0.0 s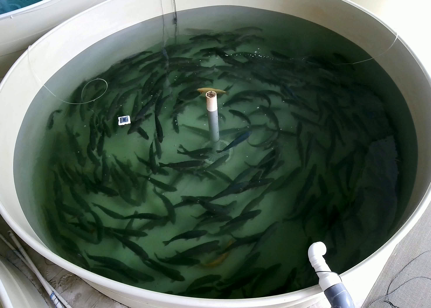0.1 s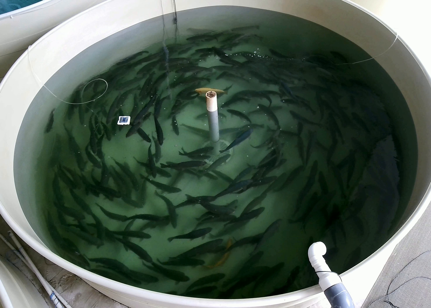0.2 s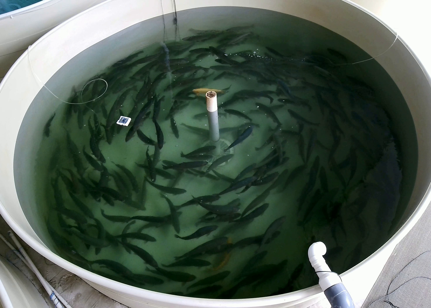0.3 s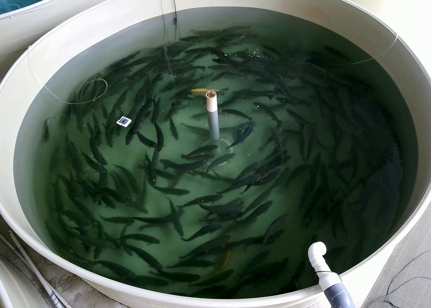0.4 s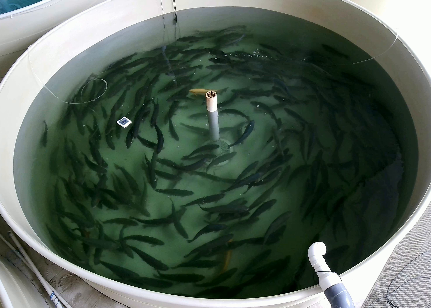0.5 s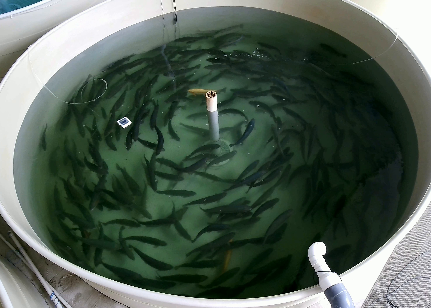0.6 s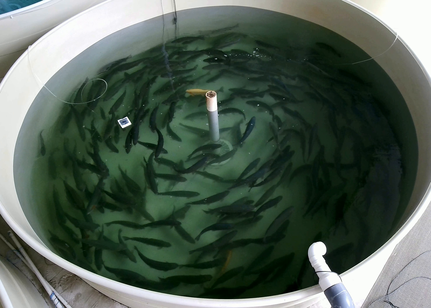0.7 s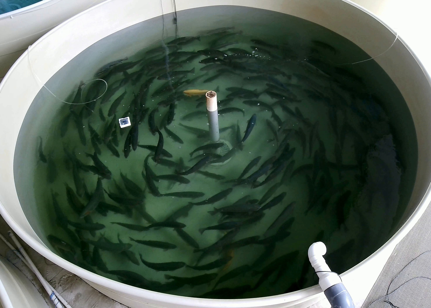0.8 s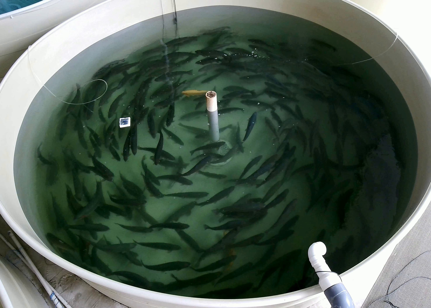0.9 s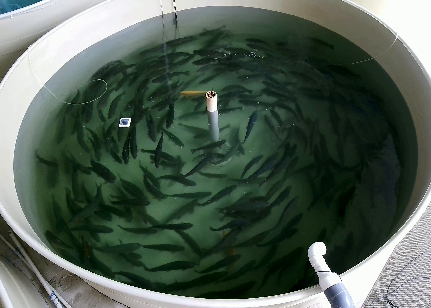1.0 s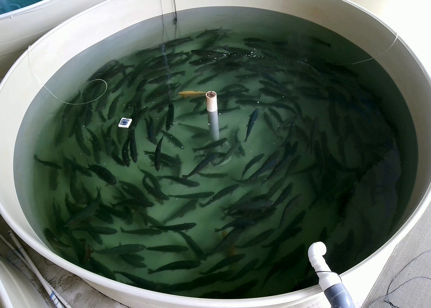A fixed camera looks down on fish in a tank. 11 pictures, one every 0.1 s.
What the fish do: Normal cruising.
